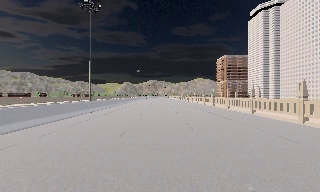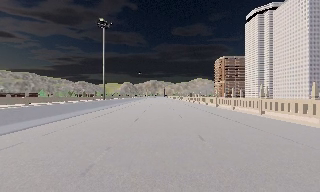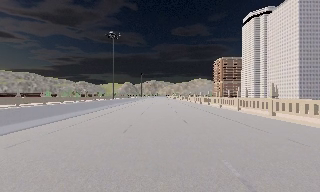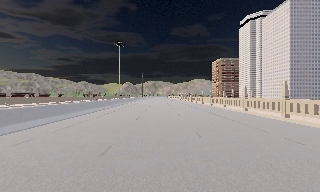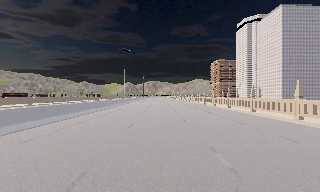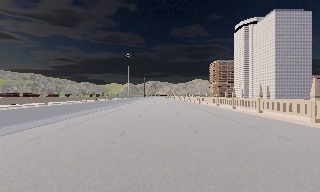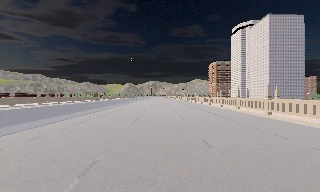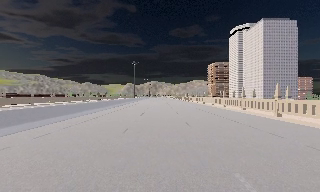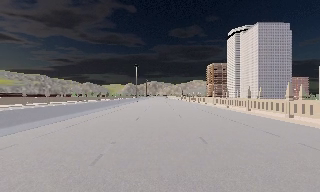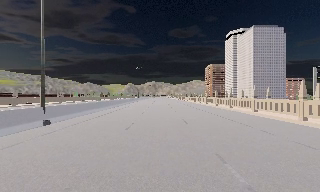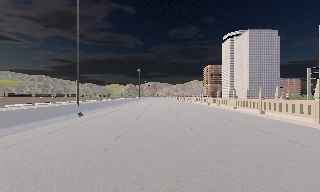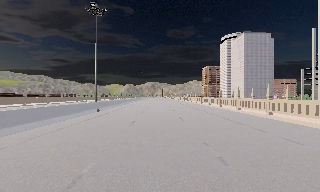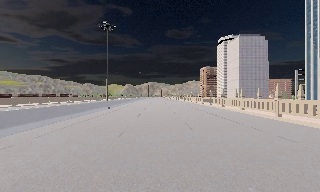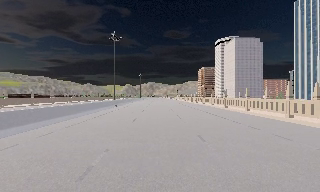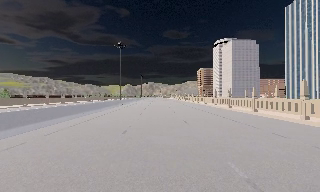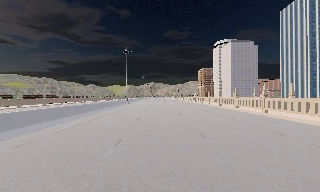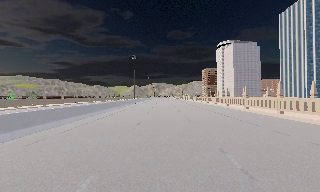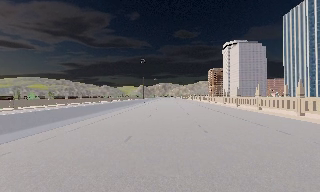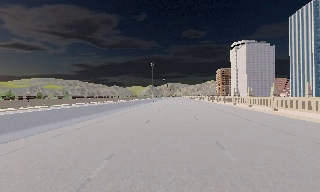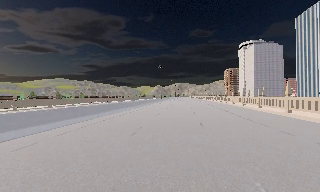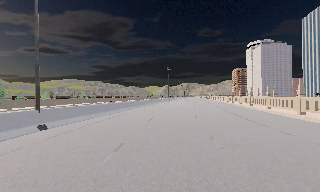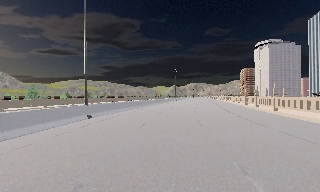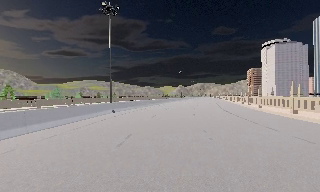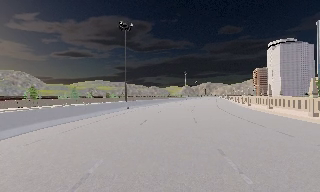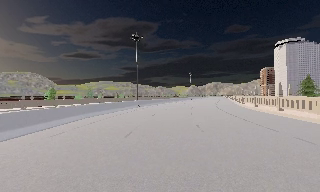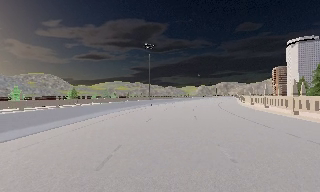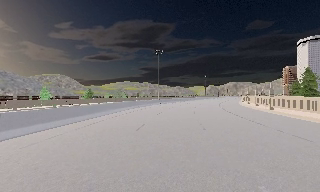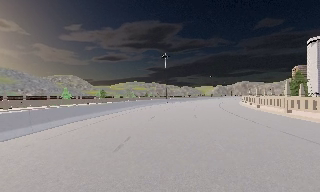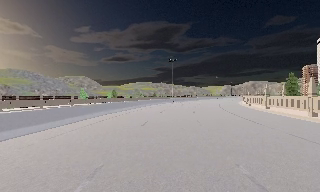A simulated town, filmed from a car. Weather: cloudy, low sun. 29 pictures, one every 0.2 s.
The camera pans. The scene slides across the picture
to the right.
The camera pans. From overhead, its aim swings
counterclockwise.
0.0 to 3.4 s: The camera travels backward, about 70 m, so what stands in front gets smaller.
3.4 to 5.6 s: The camera swings to its left by about 30 degrees, and the scene slides to the right. It travels backward, about 45 m.
The film runs backward here.
